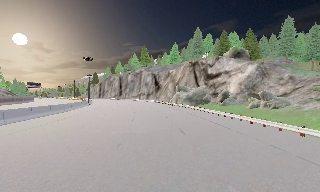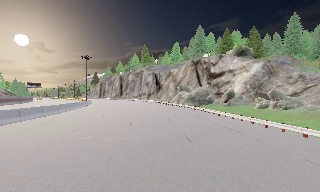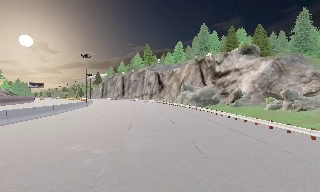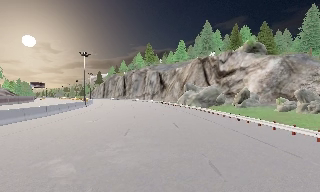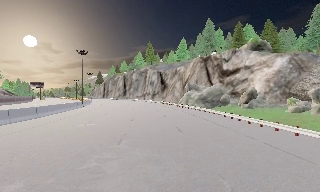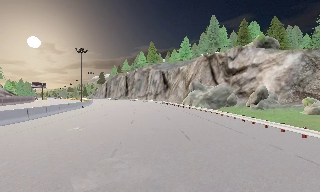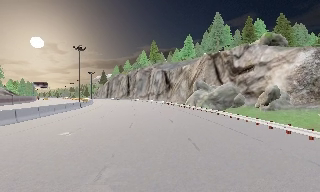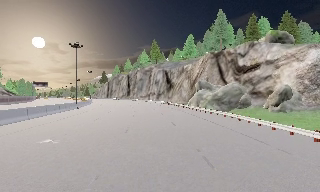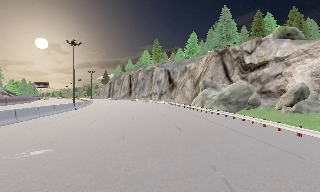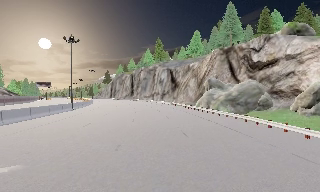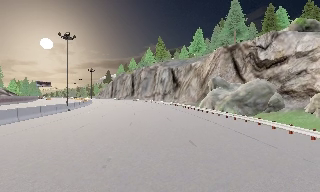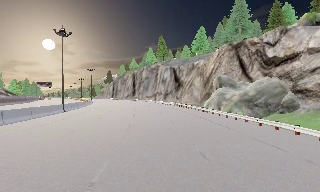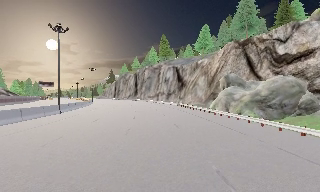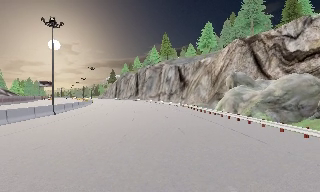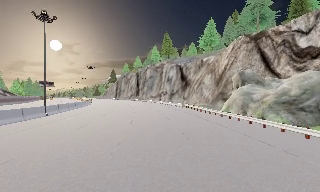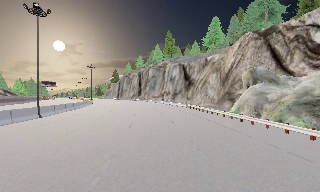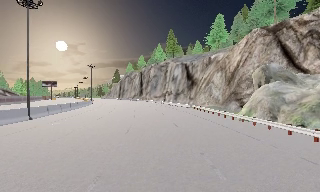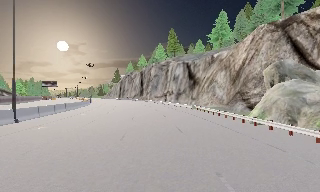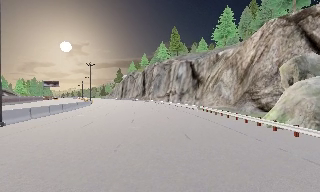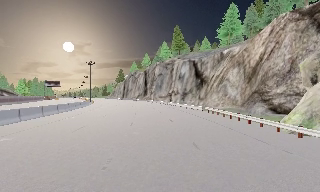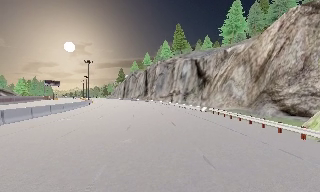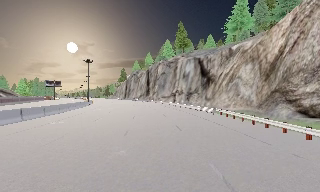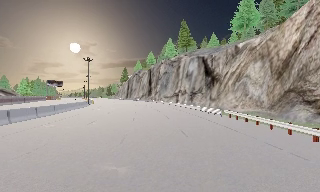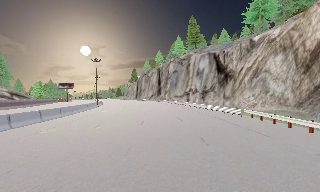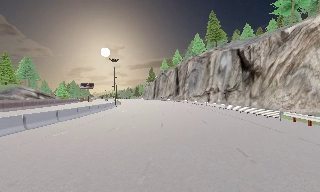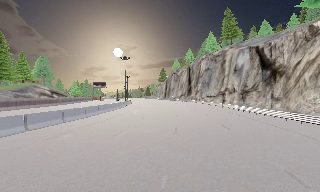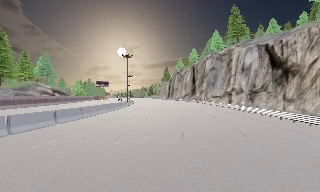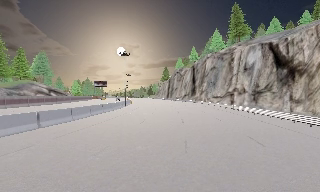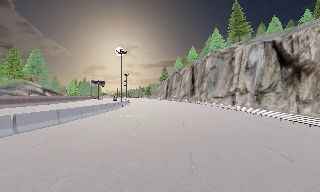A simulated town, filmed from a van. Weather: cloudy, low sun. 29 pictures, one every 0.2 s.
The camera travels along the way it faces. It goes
forward.
0.0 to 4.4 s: The camera swings to its left by about 15 degrees, and the scene slides to the right. It travels forward, about 35 m, so what stands in front looms larger.
4.4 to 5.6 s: The camera swings to its left by about 15 degrees, and the scene slides to the right. It travels forward, about 10 m, so what stands in front looms larger.
The film runs forward here.
